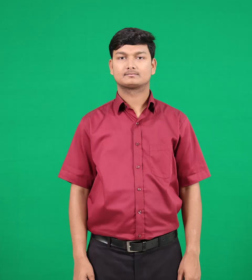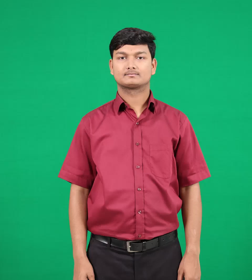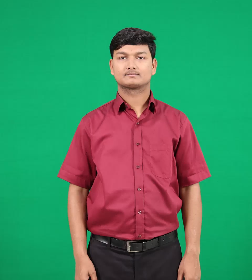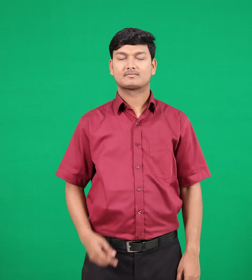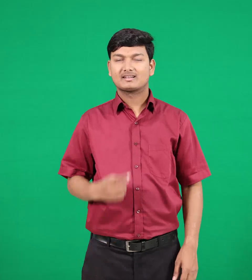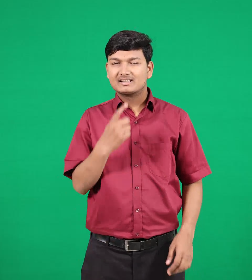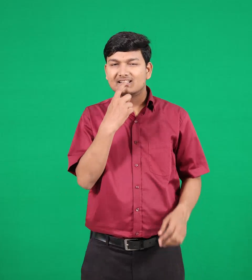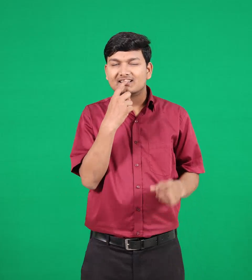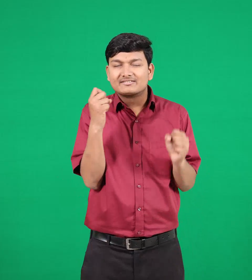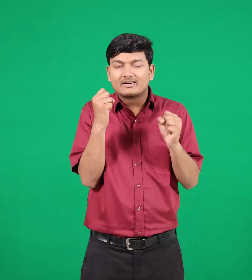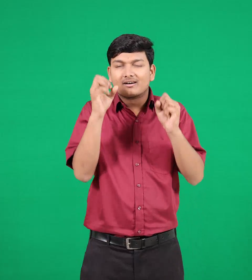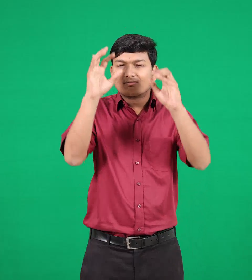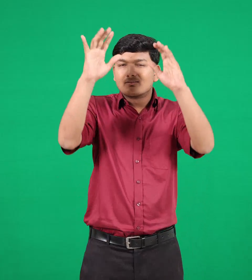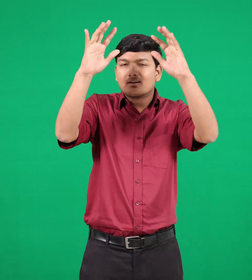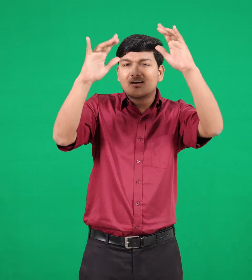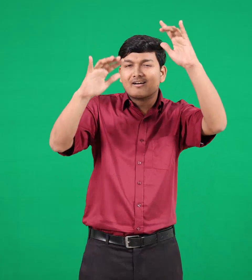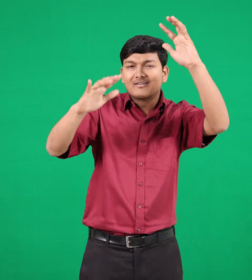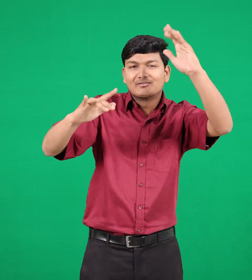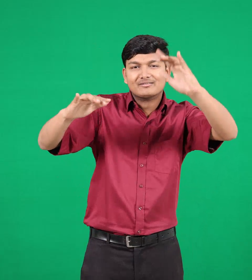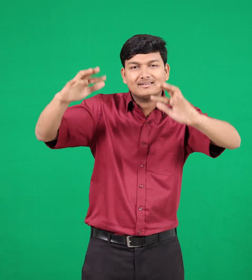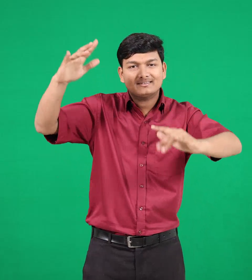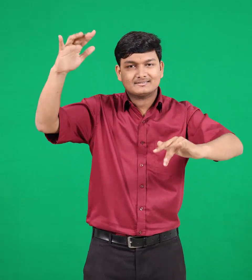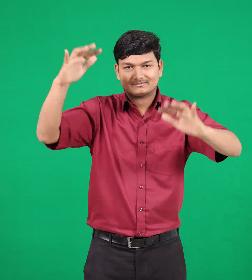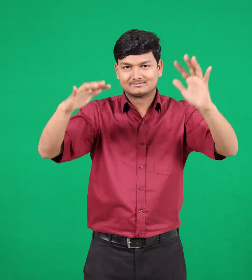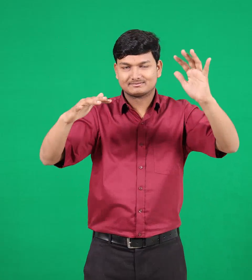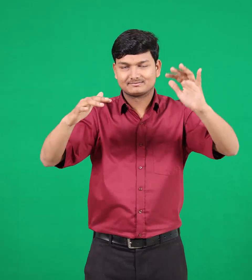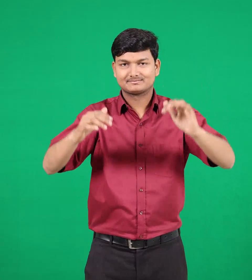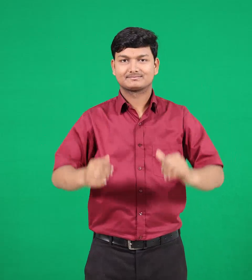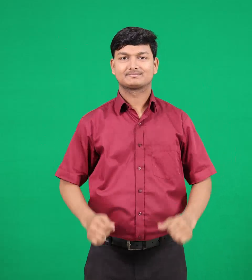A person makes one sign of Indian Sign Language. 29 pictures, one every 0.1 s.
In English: snow
